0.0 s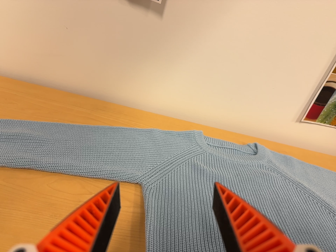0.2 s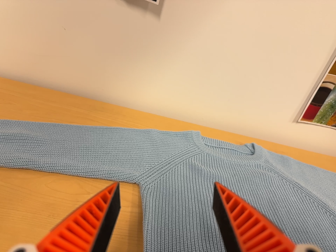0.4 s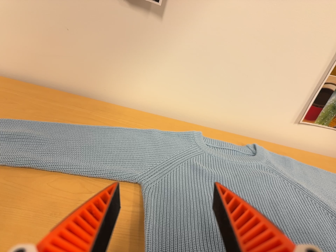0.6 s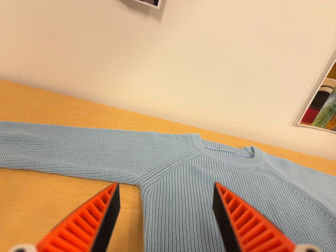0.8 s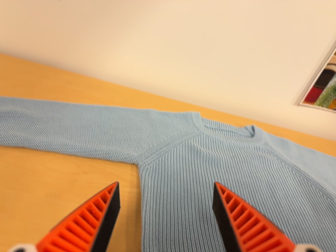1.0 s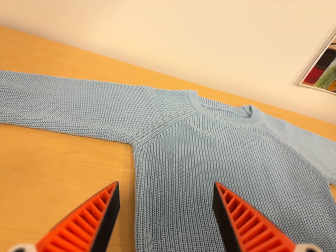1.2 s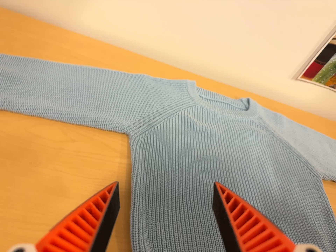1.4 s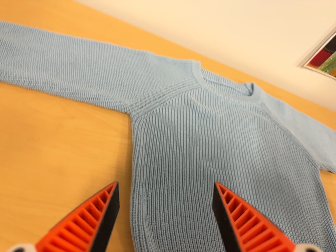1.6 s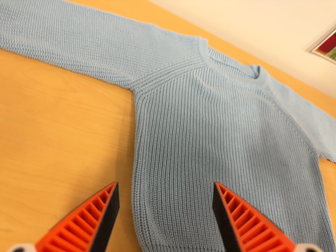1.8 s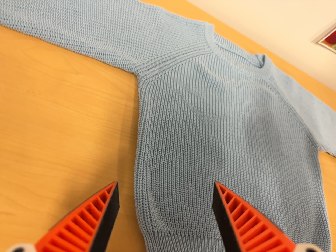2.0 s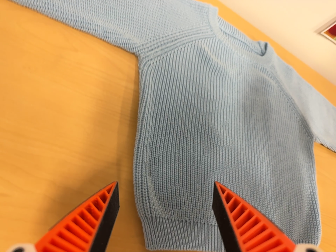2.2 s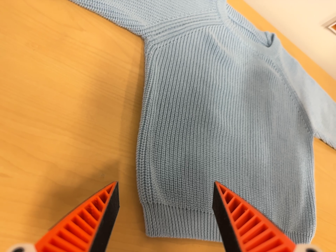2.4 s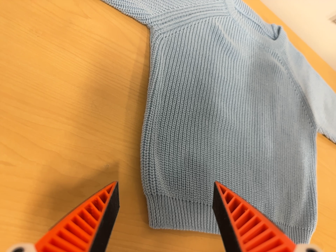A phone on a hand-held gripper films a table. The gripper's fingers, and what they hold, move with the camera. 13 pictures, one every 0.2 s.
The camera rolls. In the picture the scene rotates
clockwise.
The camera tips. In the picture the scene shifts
upward.
0.0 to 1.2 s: The camera's aim tips toward the bottom of its view by about 15 degrees, and the scene shifts upward.
1.2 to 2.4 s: The camera travels to its left and forward, about 8 cm. Its aim tips toward the bottom of its view by about 20 degrees, and the scene shifts upward. It rolls about its line of sight by about 15 degrees, and the scene rotates clockwise.
The film runs backward here.
